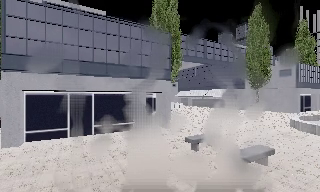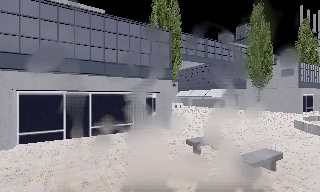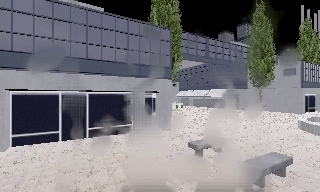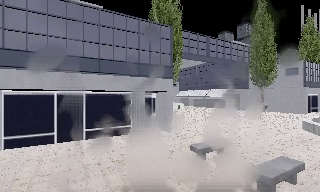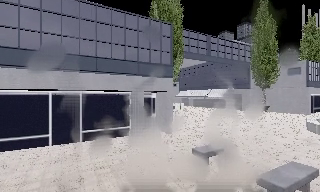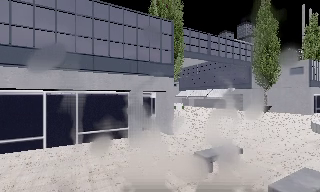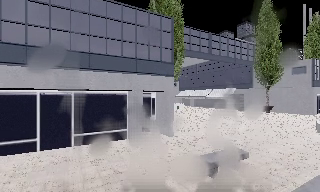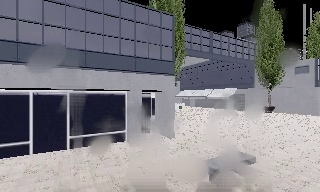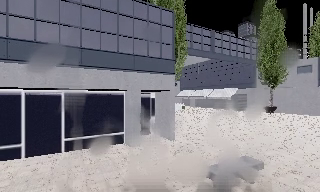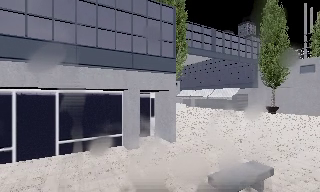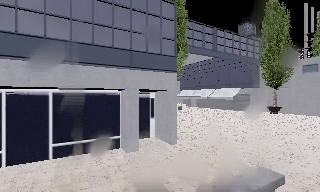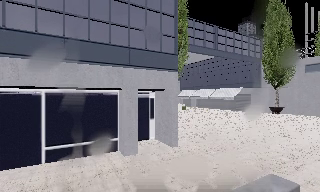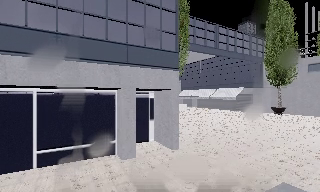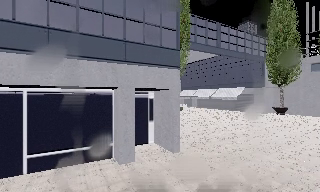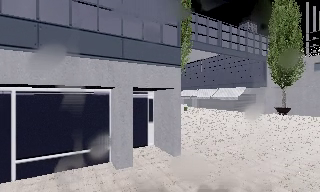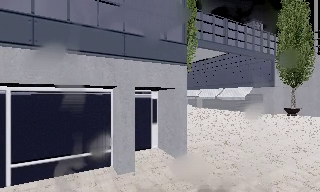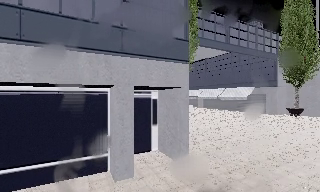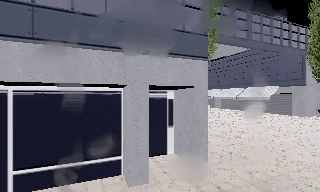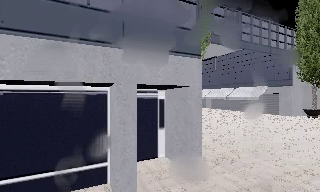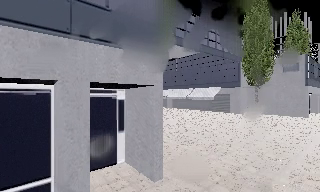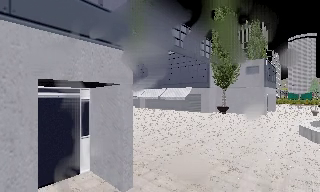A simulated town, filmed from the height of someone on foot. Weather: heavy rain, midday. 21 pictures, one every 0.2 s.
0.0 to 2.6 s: The camera travels forward, about 4.5 m, so what stands in front looms larger.
2.6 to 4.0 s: The scene slides to the left, as the camera pans about 20 degrees to its right. It travels forward, about 2.5 m, so what stands in front looms larger.
The film runs forward here.
